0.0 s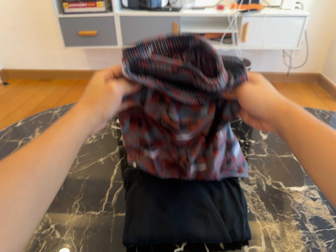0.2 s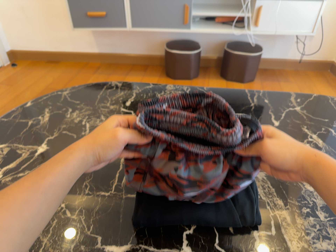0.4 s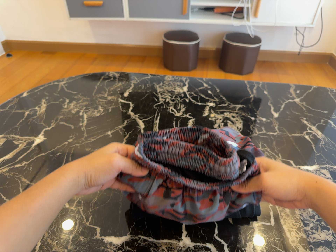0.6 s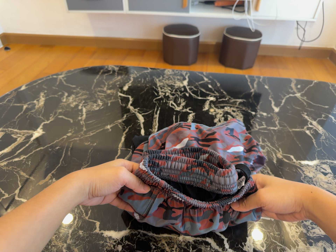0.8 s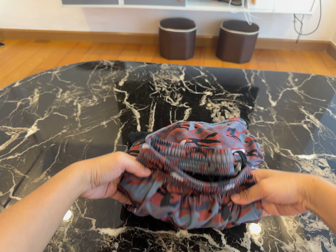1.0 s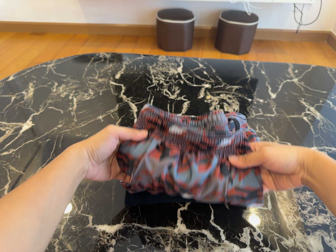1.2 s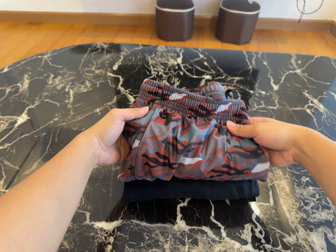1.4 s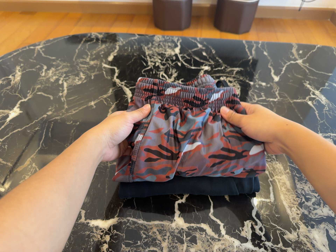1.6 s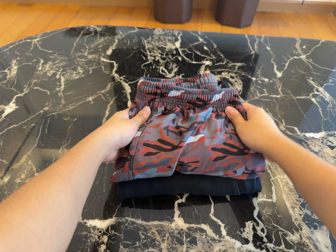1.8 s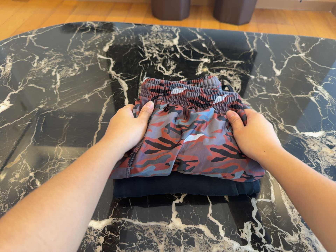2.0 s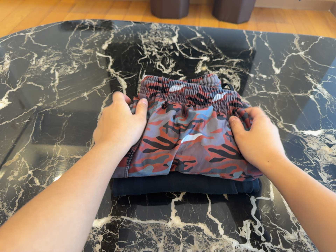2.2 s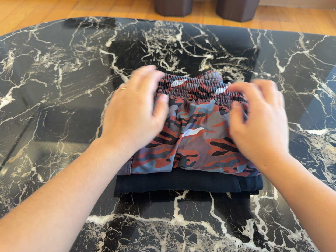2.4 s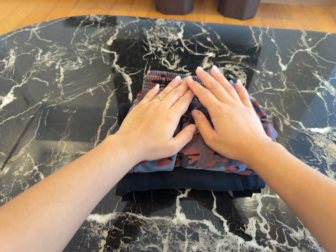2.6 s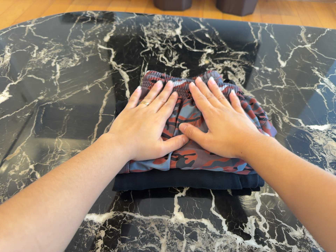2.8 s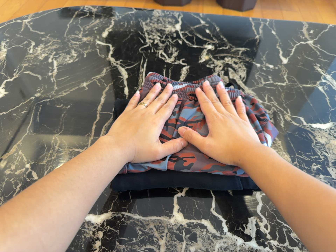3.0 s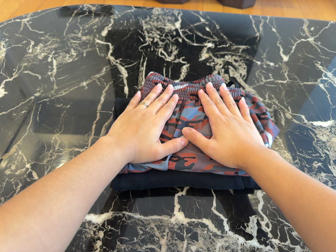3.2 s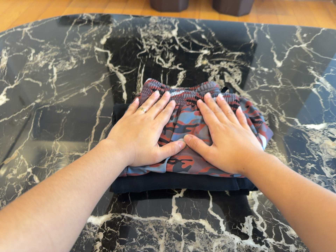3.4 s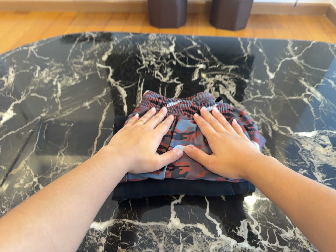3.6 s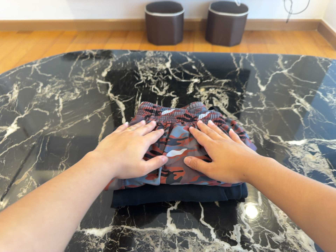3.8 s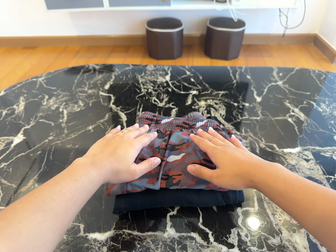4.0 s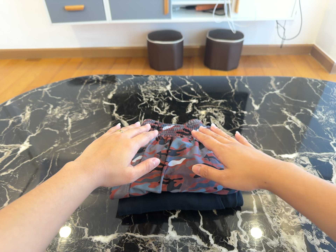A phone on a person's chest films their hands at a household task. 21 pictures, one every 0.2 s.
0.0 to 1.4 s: The camera travels forward, about 7 cm, so what stands in front looms larger. Its aim tips toward the bottom of its view by about 15 degrees, and the scene shifts upward.
1.4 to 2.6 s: The camera shifts only a little, or ends up much as it began.
2.6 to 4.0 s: The camera travels backward, about 10 cm, so what stands in front gets smaller. Its aim tips toward the top of its view by about 10 degrees, and the scene shifts downward.
The film runs forward here.
